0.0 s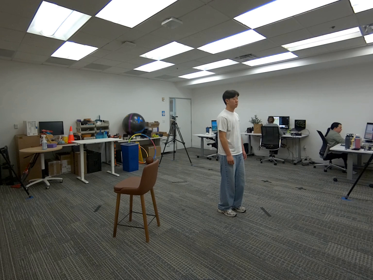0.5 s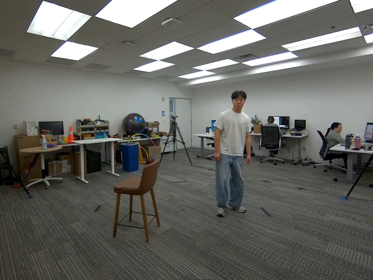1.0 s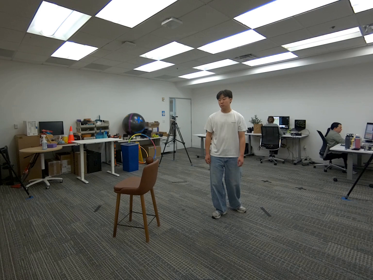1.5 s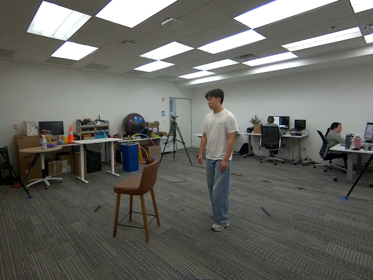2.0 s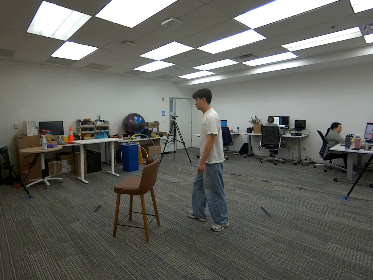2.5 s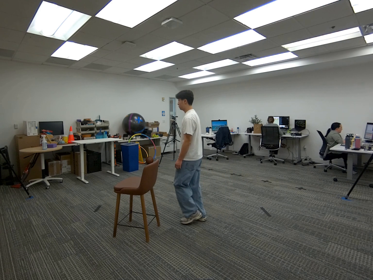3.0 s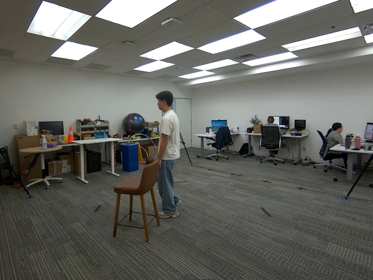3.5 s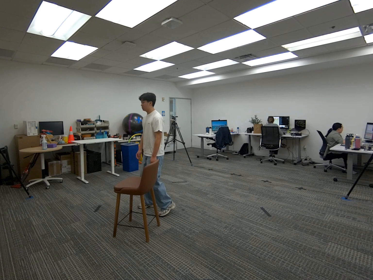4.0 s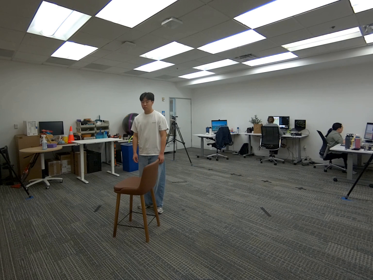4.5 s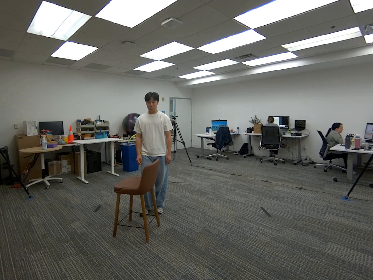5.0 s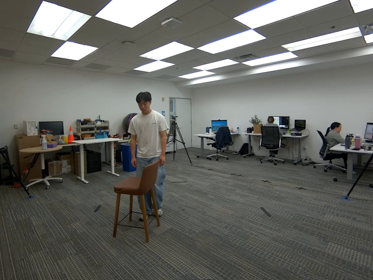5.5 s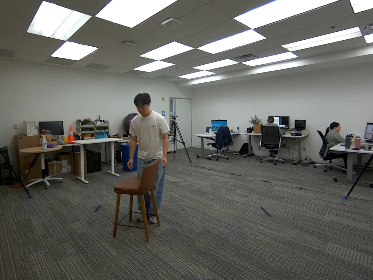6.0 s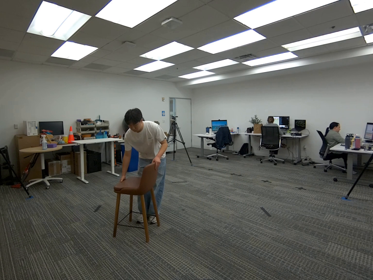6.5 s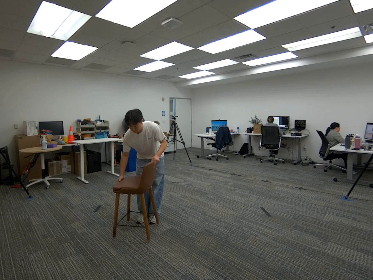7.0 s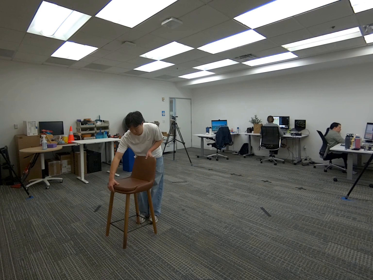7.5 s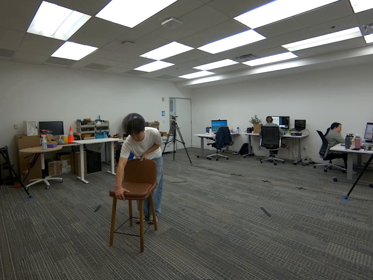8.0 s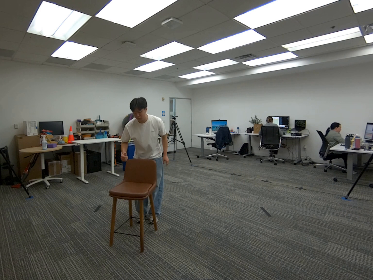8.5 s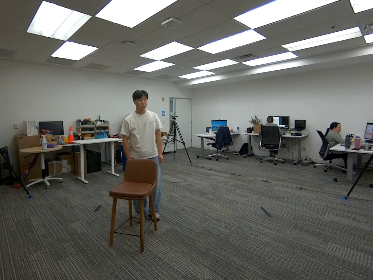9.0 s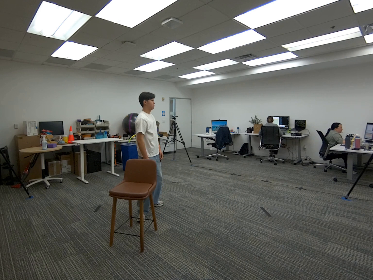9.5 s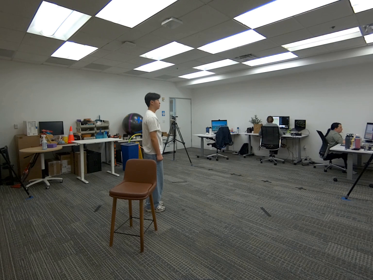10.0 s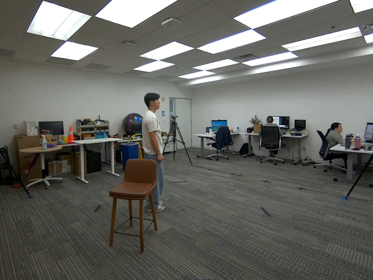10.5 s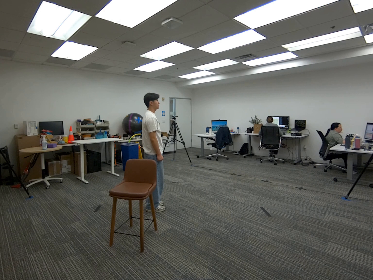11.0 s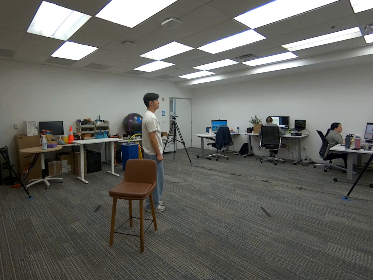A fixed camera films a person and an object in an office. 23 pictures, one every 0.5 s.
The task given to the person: Walk over to the tall bar stool and grasp the stool with both hands rotating the bar stool 90° and then placing the tall bar stool back on the ground.
